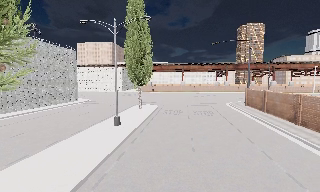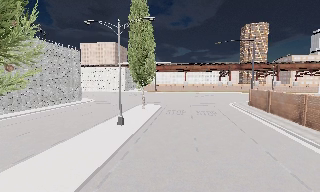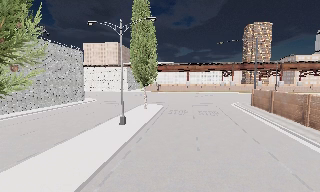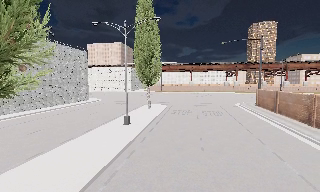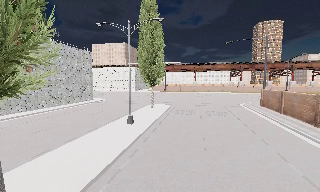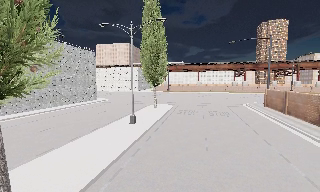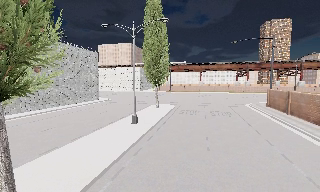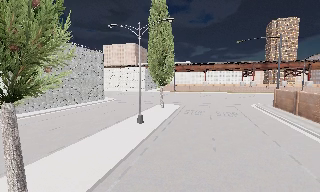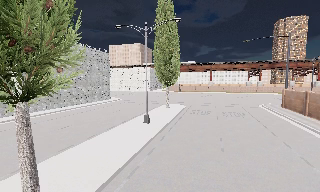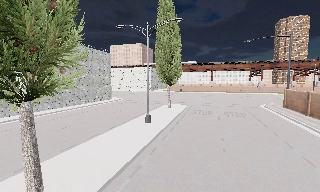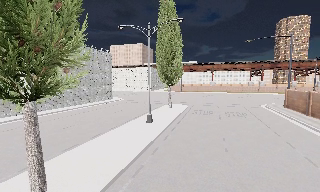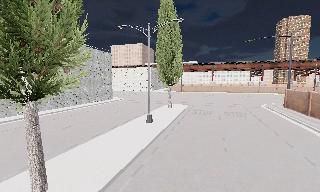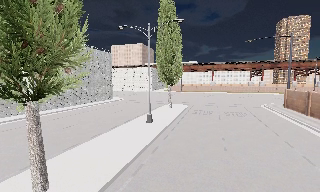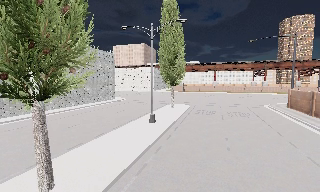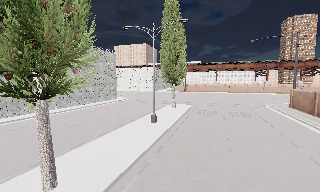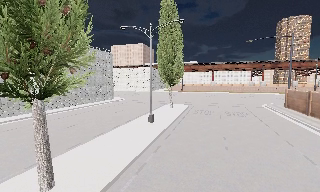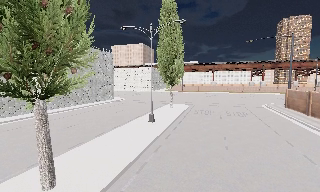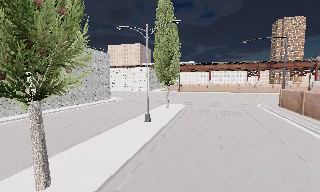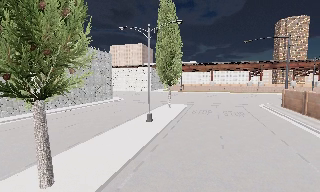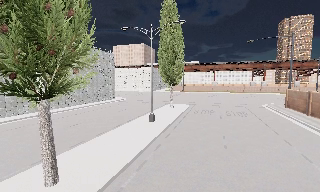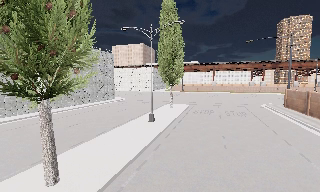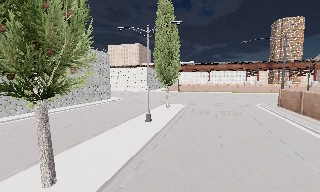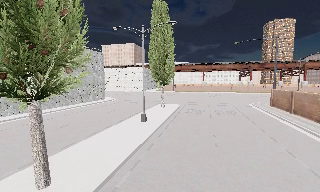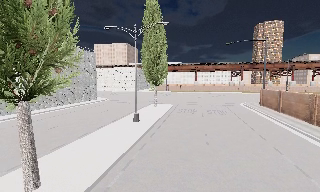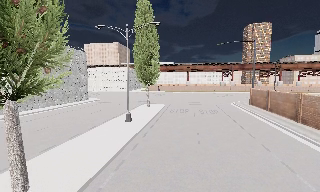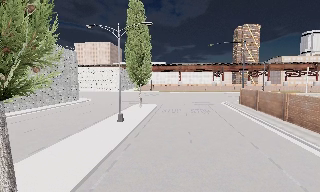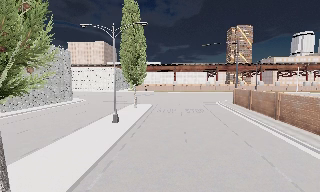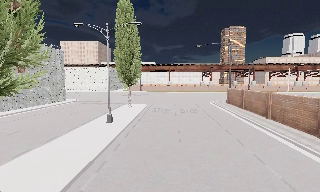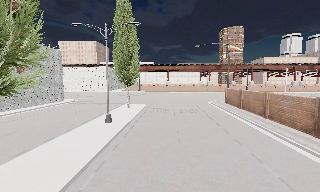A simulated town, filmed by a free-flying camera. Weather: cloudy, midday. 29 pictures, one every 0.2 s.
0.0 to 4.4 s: The camera travels backward, about 1 m, so what stands in front gets smaller.
4.4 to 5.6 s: The camera pans to its right, which is clockwise from overhead, by about 10 degrees.
The film runs backward here.
